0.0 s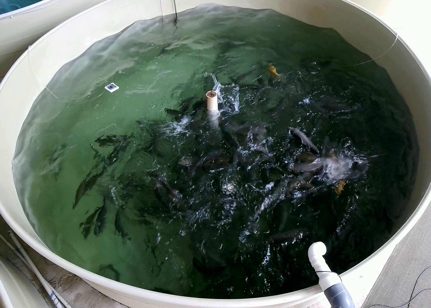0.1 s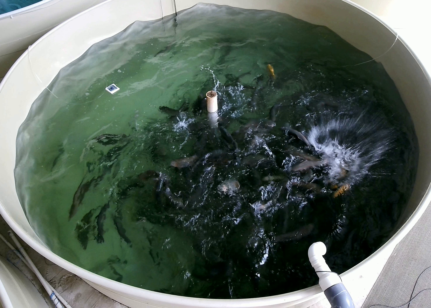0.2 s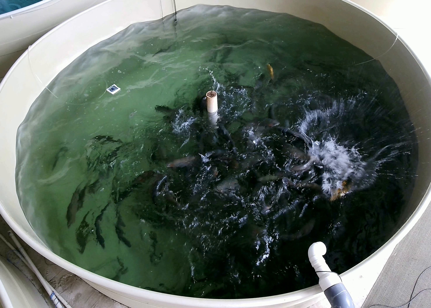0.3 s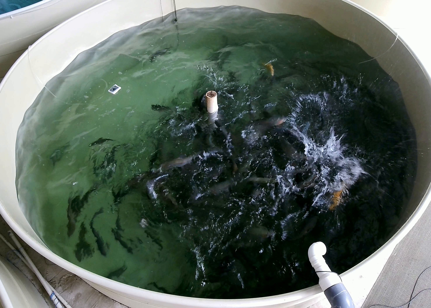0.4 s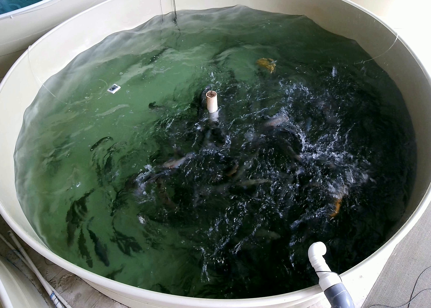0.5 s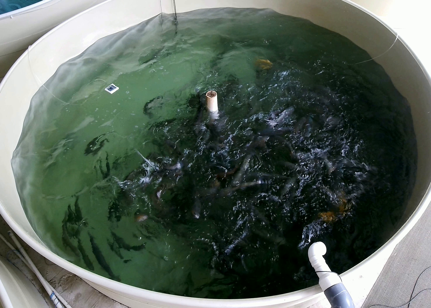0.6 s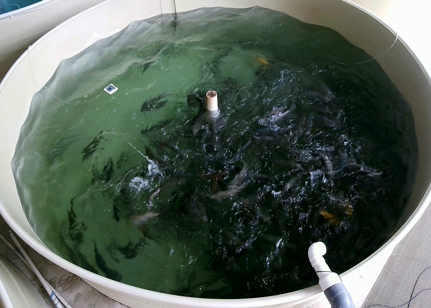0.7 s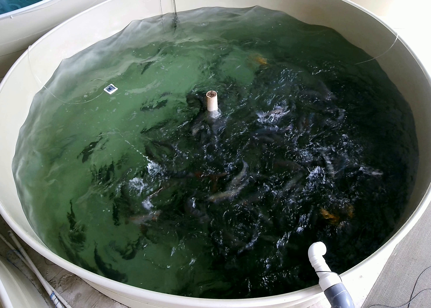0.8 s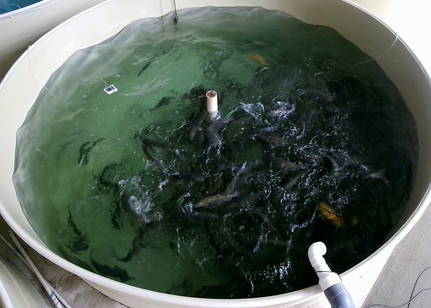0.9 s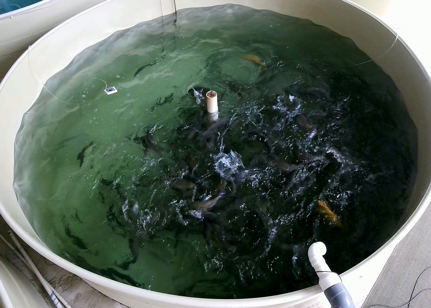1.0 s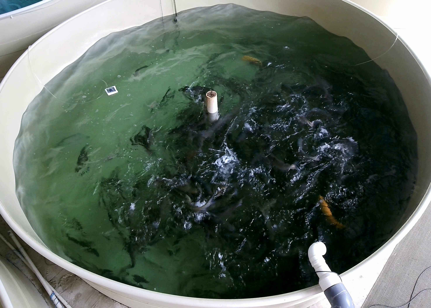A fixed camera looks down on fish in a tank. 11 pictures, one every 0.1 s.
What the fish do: Strong feeding.
